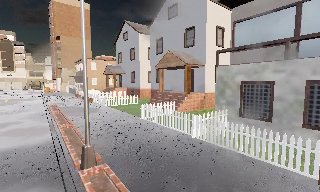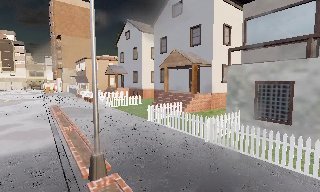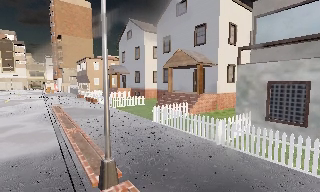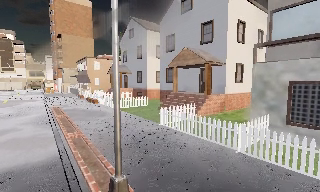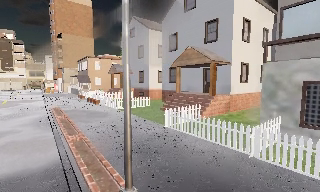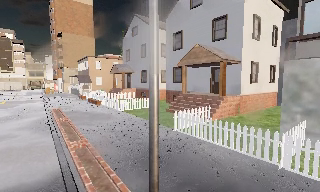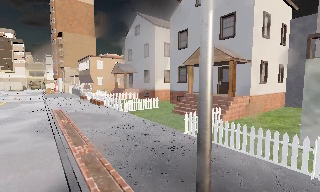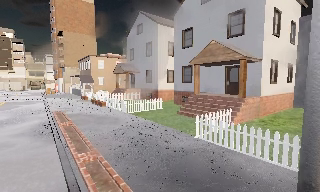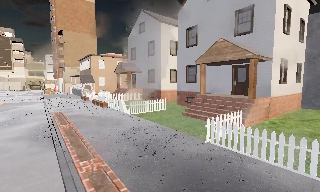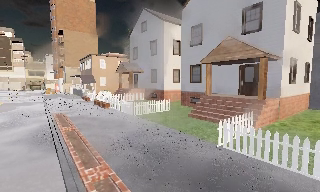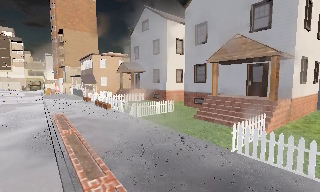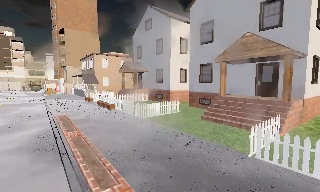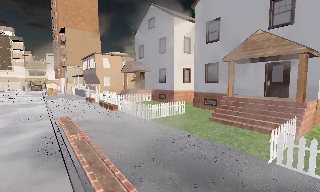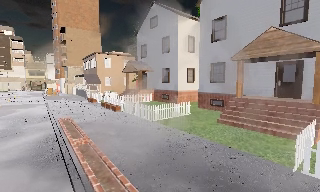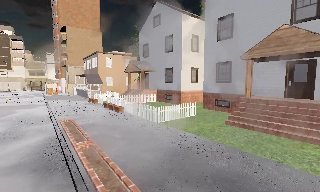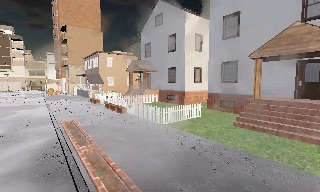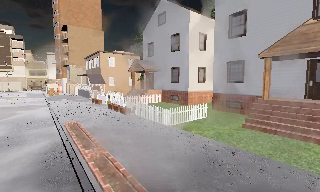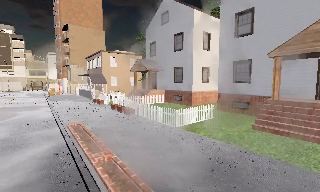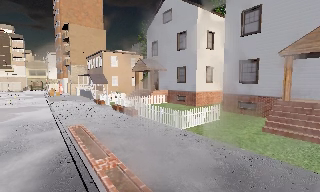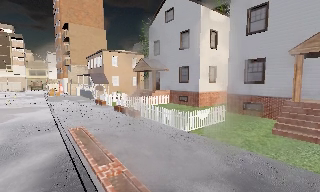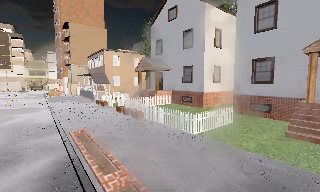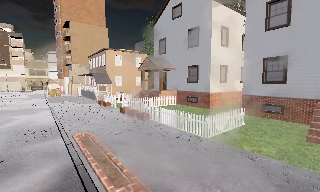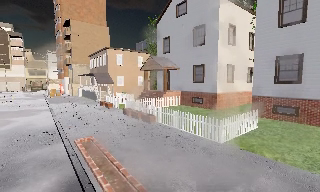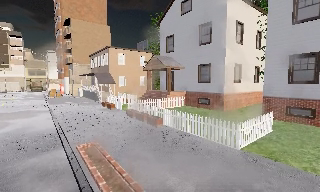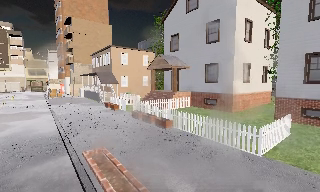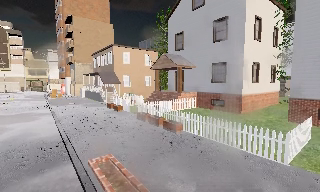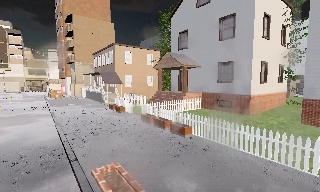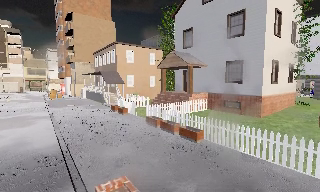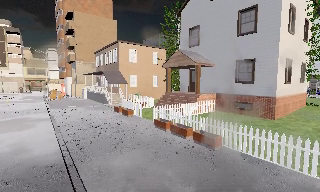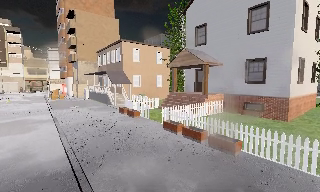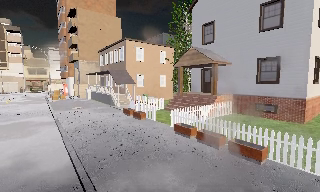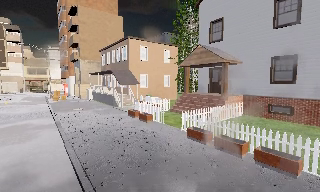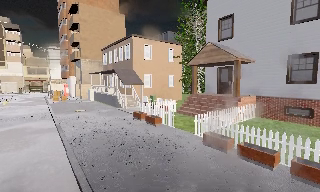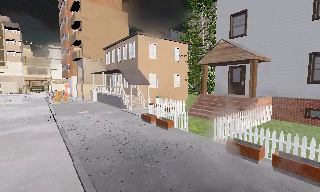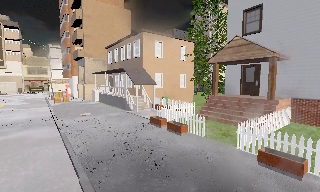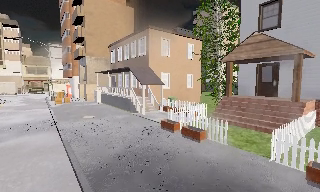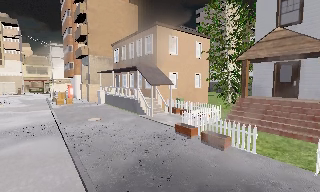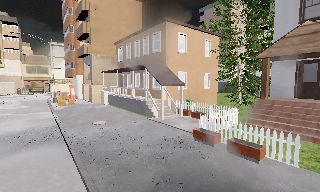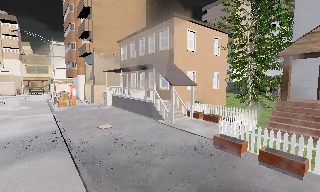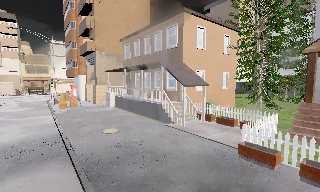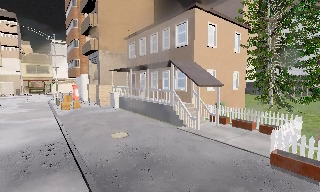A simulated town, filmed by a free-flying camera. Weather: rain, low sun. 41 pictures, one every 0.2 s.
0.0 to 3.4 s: The camera travels forward and to its left, about 10 m, so what stands in front looms larger.
3.4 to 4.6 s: The camera travels forward and to its left, about 3.5 m, so what stands in front looms larger. It gains speed.
4.6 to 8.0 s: The camera travels forward and to its left, about 15 m, so what stands in front looms larger.
The film runs forward here.
